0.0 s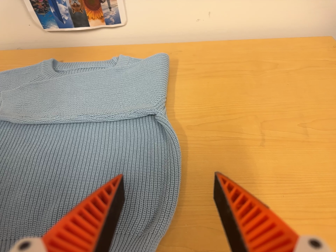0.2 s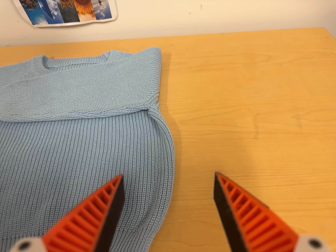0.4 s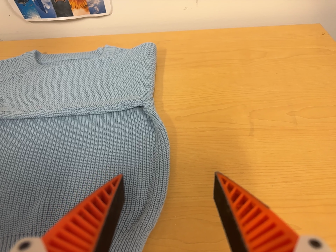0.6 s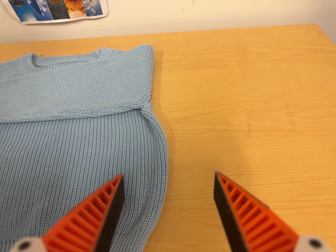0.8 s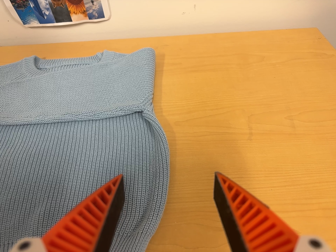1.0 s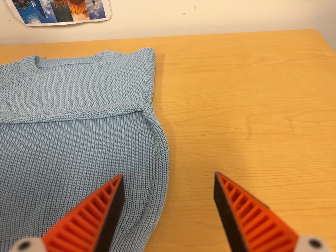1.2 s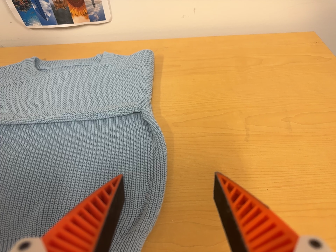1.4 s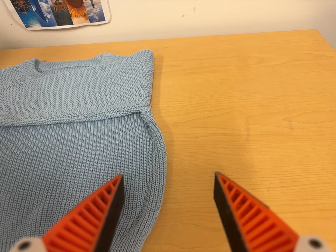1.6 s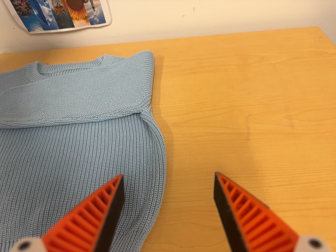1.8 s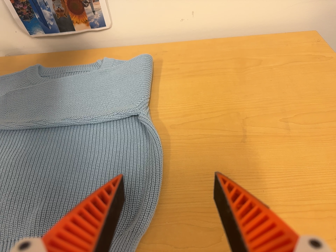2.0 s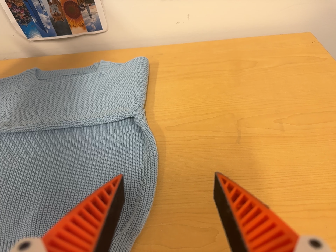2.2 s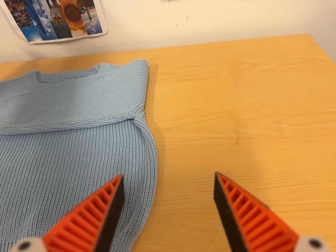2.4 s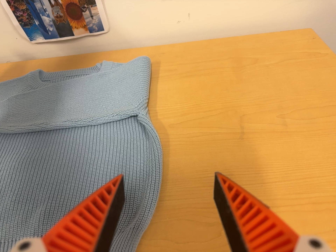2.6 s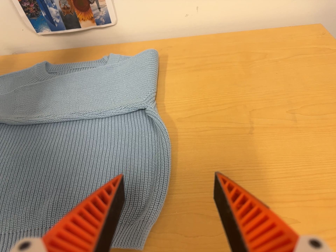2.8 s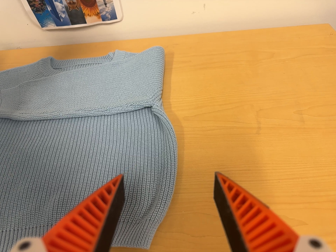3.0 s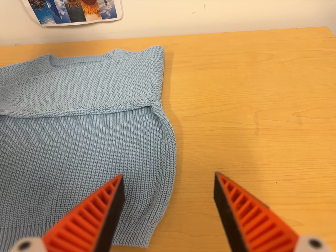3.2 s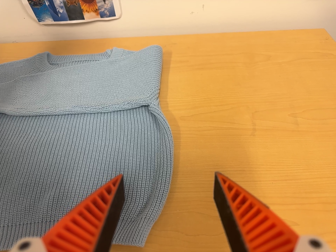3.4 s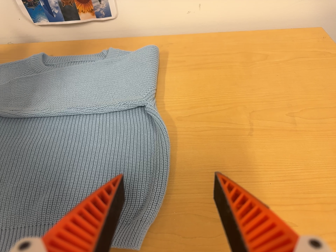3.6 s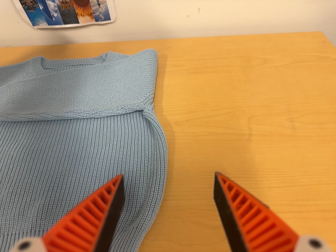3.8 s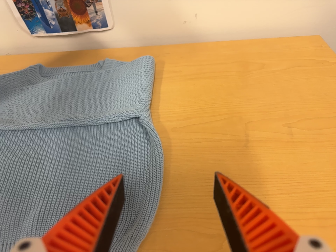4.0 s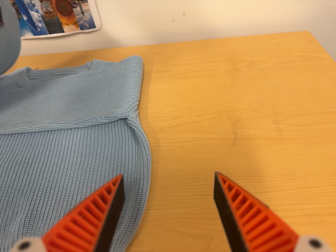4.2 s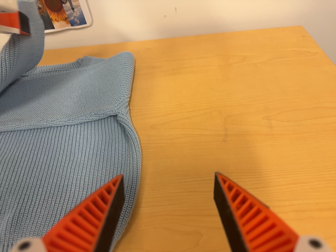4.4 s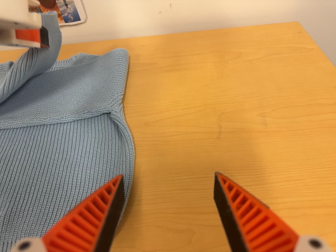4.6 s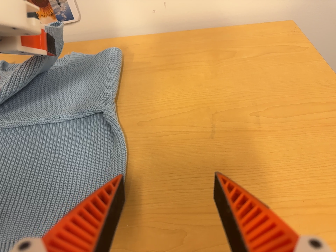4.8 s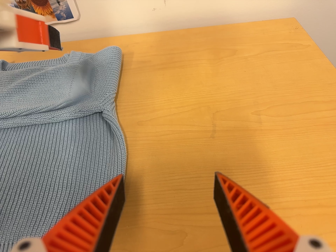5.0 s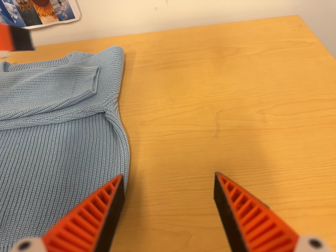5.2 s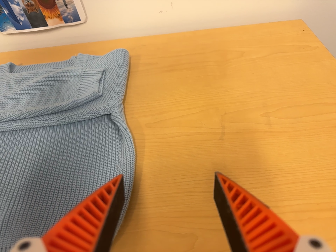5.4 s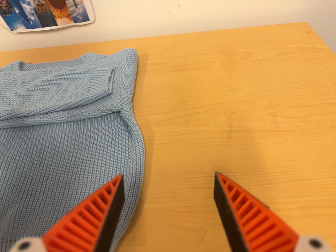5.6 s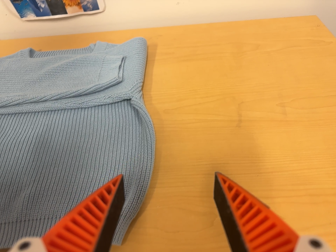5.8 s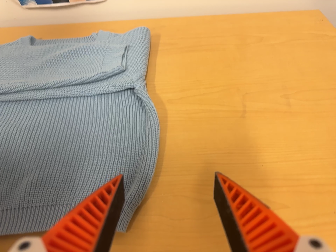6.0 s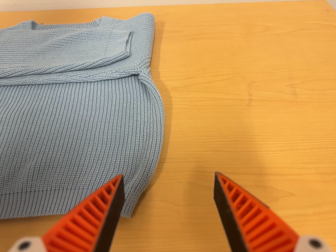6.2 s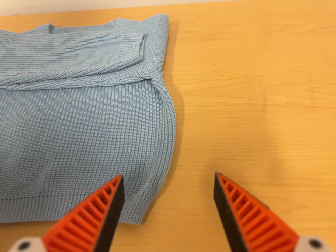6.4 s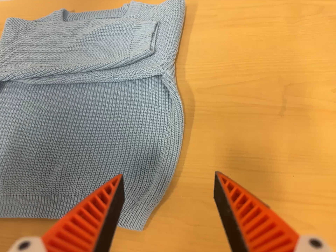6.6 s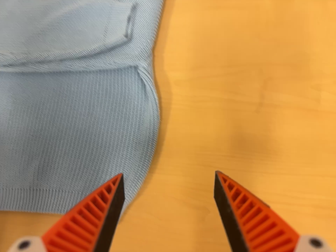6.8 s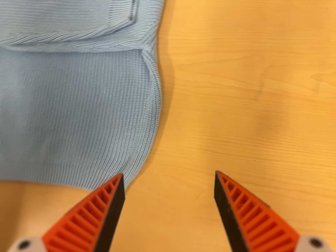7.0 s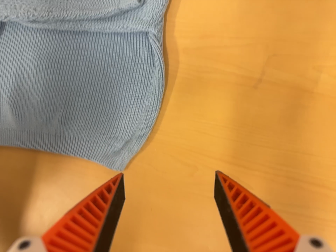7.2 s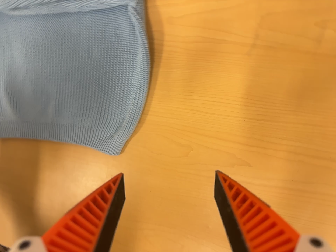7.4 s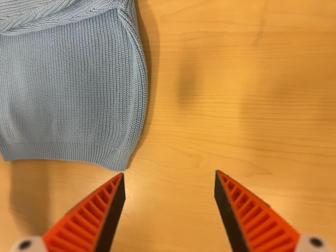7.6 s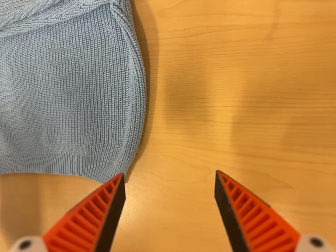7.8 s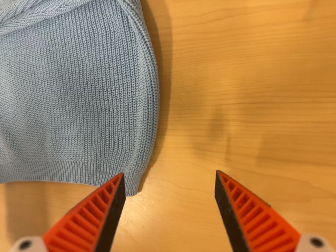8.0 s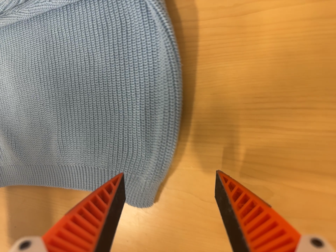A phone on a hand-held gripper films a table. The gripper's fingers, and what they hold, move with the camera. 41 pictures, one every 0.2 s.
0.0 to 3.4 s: The camera shifts only a little, or ends up much as it began.
3.4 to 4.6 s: The camera travels to its right, about 7 cm, so close, fixed things drift to the left.
4.6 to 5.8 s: The camera travels to its left, about 6 cm, so close, fixed things drift to the right.
5.8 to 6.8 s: The camera pans to its left by about 10 degrees. It travels toward the top of its view and to its right, about 16 cm. Its aim tips toward the bottom of its view by about 30 degrees.
6.8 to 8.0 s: The camera pans to its left by about 15 degrees. It travels forward, to its right and toward the top of its view, about 18 cm, so what stands in front looms larger. Its aim tips toward the bottom of its view by about 15 degrees. It rolls about its line of sight by about 10 degrees, and the scene rotates counterclockwise.
The film runs forward here.
